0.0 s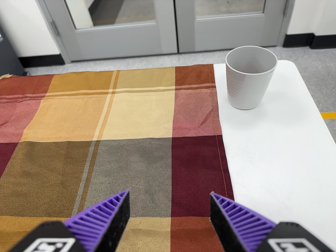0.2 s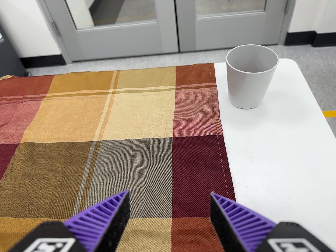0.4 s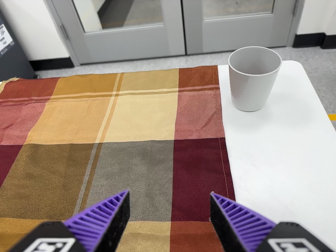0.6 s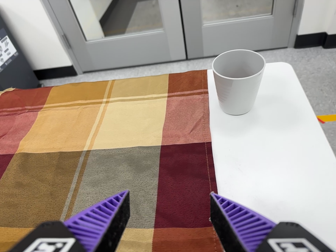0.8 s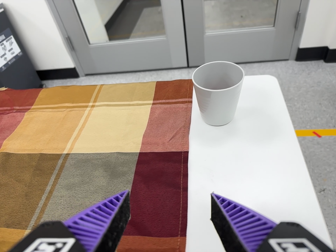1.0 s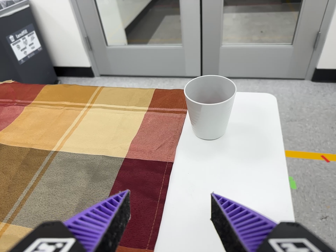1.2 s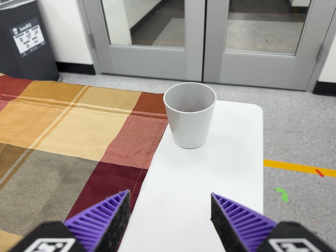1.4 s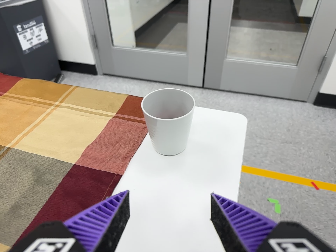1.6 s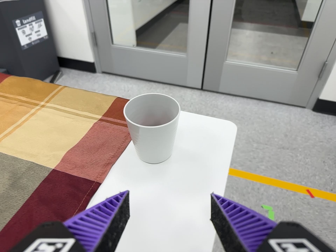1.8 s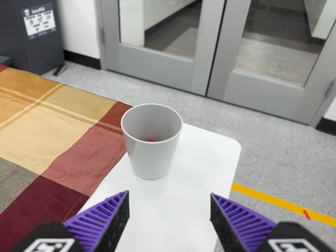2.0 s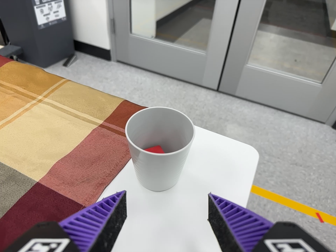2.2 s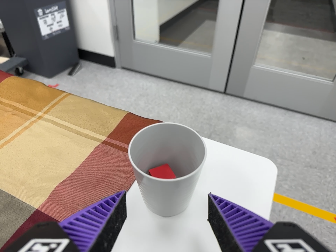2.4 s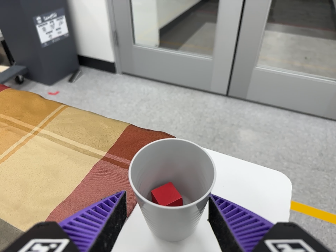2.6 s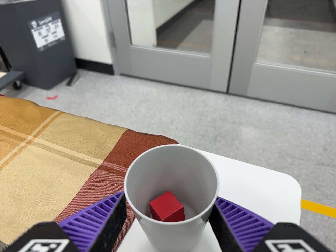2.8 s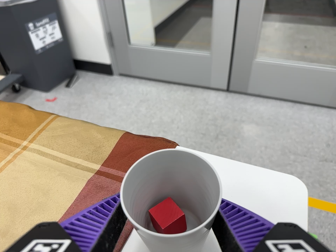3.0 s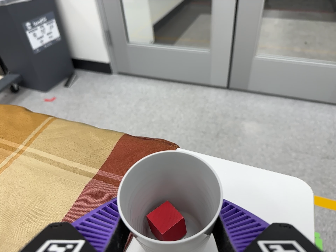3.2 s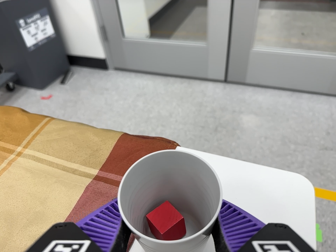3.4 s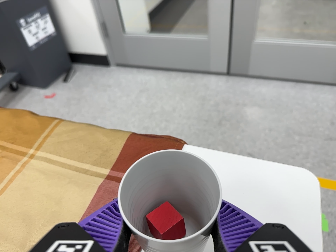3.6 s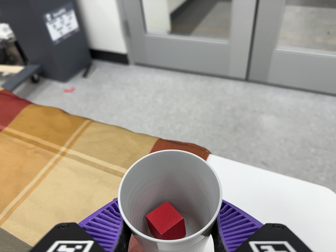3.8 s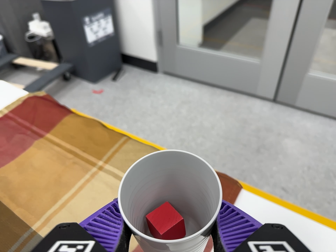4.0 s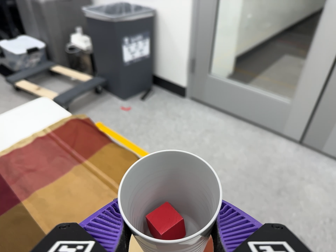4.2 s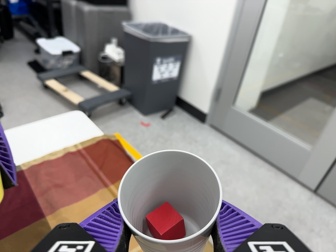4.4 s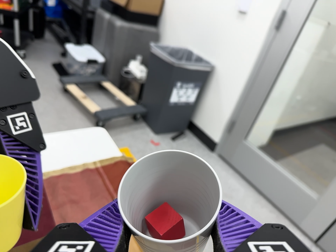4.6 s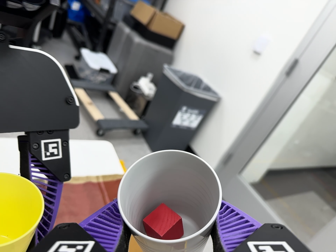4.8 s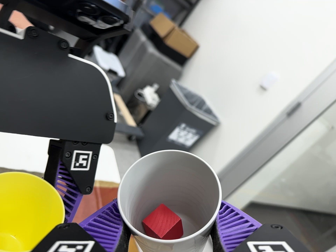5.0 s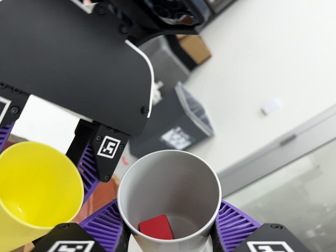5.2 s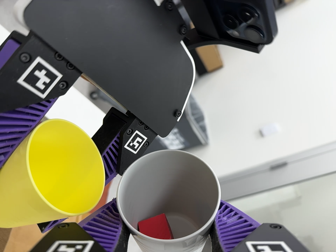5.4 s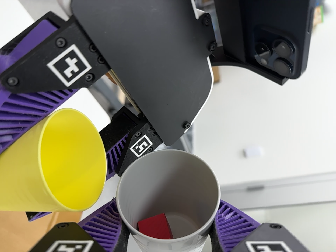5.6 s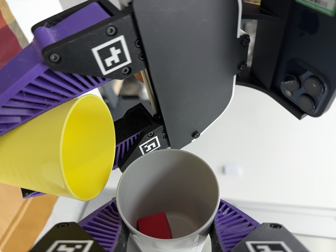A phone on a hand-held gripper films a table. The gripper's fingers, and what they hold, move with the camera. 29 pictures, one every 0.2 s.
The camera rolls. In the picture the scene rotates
clockwise.
0.0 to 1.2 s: The camera travels to its right, about 16 cm. It rolls about its line of sight by about 10 degrees, and the scene rotates clockwise.
1.2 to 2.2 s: The camera travels forward, toward the top of its view and to its right, about 14 cm, so what stands in front looms larger. It rolls about its line of sight by about 10 degrees, and the scene rotates clockwise.
2.2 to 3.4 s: The camera travels forward and toward the top of its view, about 7 cm, so what stands in front looms larger. It rolls about its line of sight by about 10 degrees, and the scene rotates counterclockwise.
3.4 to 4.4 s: The camera swings to its left by about 15 degrees, and the scene slides to the right. It travels toward the top of its view, to its left and backward, about 24 cm, so close, fixed things drift downward. Its aim tips toward the top of its view by about 15 degrees, and the scene shifts downward. It rolls about its line of sight by about 40 degrees, and the scene rotates clockwise.
4.4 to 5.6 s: The camera pans to its right by about 15 degrees. It travels to its left, about 22 cm. It rolls about its line of sight by about 75 degrees, and the scene rotates clockwise.
The film runs forward here.
